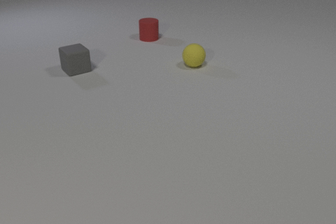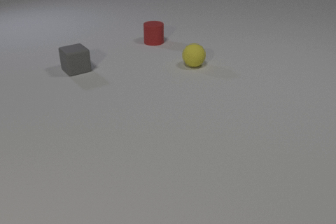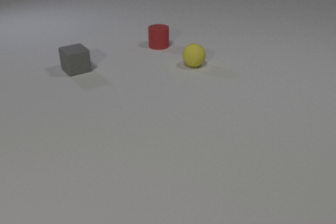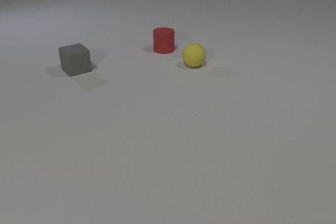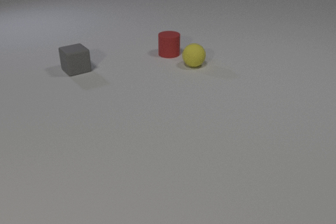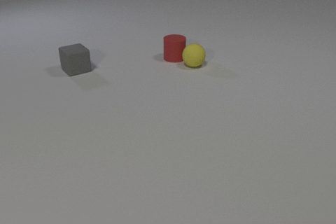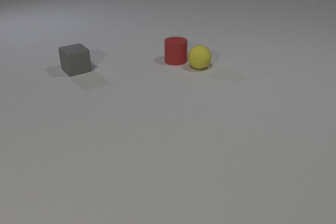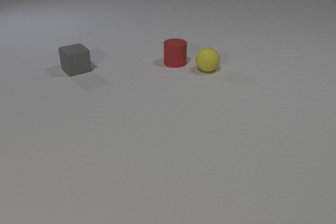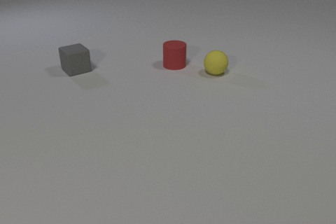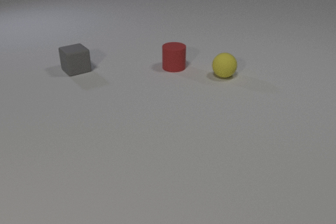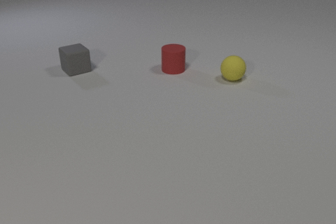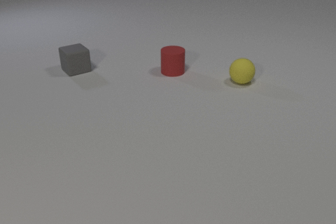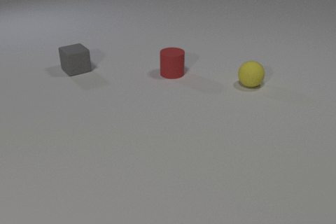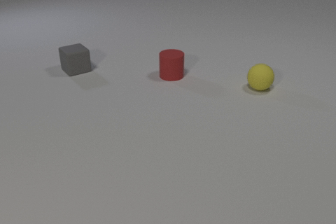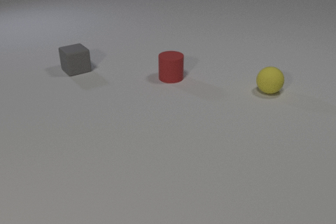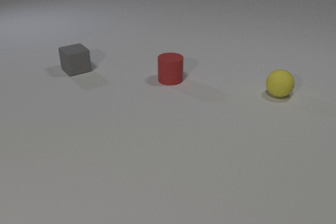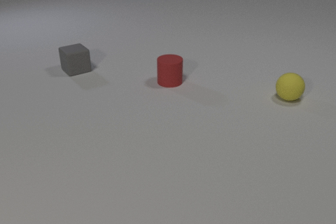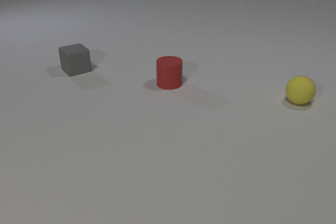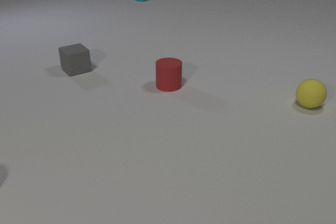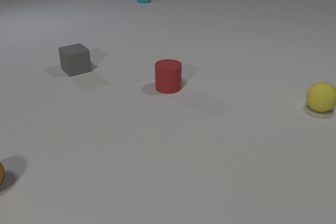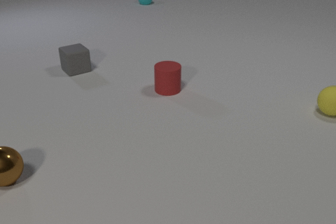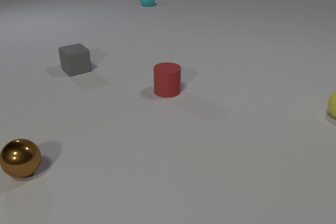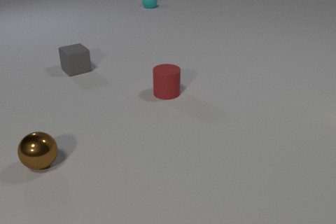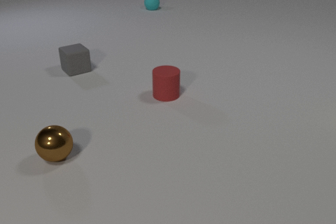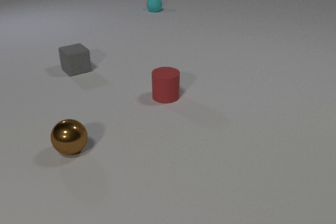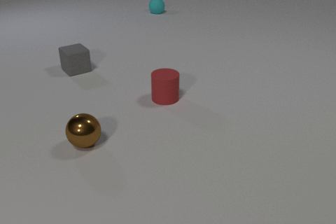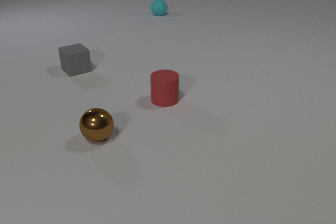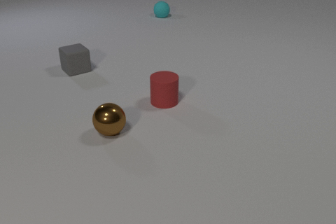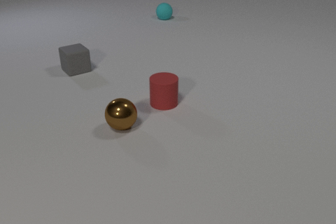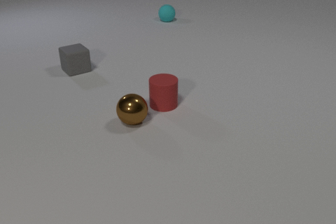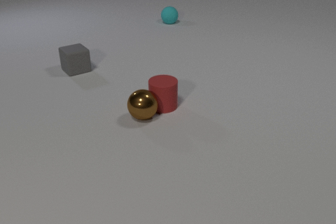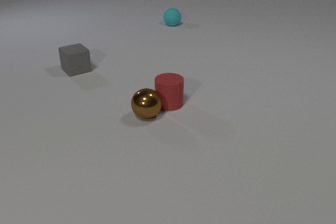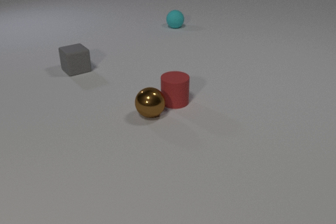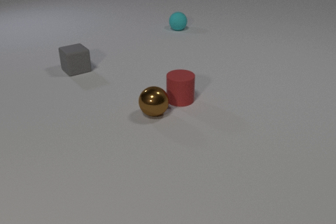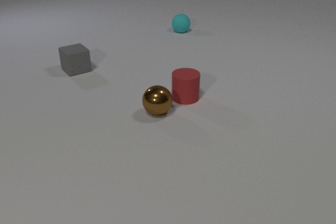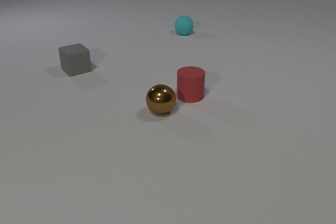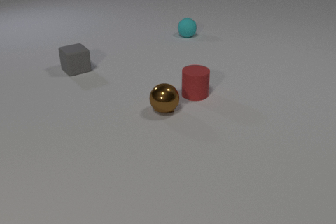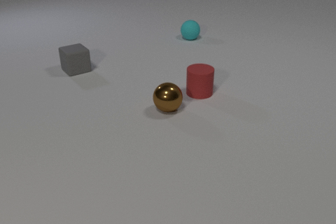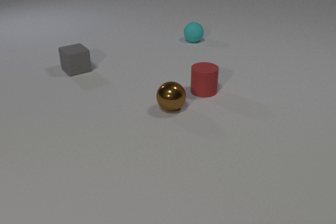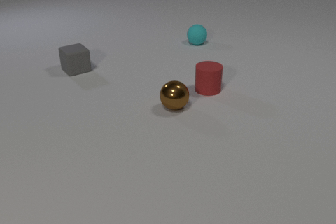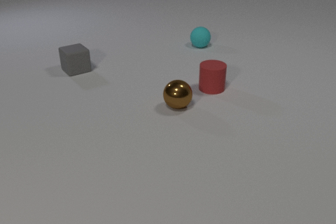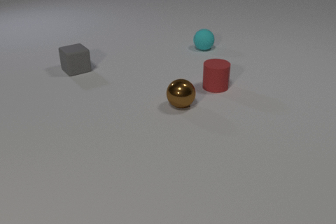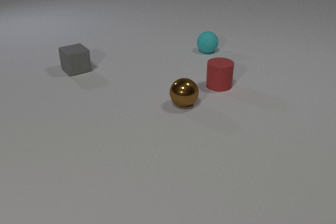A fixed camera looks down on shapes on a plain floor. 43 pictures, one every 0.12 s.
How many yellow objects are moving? 1.
What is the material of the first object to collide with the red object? rubber.
Are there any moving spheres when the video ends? yes.
0.00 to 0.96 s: The red rubber cylinder slides toward the camera. The yellow rubber sphere rolls to the right and toward the camera. The red rubber cylinder and the yellow rubber sphere collide.
0.96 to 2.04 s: The red rubber cylinder slides toward the camera. The yellow rubber sphere rolls to the right and toward the camera. The cyan rubber sphere comes in at the top edge.
2.04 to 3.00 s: The red rubber cylinder slides toward the camera. The yellow rubber sphere rolls to the right, leaves at the right edge. The brown metal sphere comes in at the left edge, rolls to the right and away from the camera. The cyan rubber sphere rolls toward the camera.
3.00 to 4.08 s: The red rubber cylinder slides to the right. The brown metal sphere rolls to the right and away from the camera. The cyan rubber sphere rolls toward the camera. The red rubber cylinder and the brown metal sphere collide.
4.08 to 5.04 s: The red rubber cylinder slides to the right and away from the camera. The brown metal sphere rolls to the right and away from the camera. The cyan rubber sphere rolls toward the camera and to the right.
